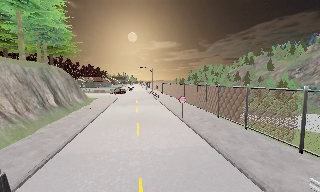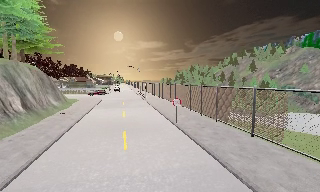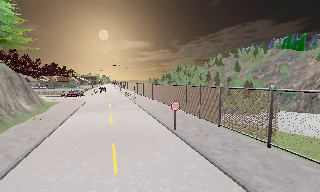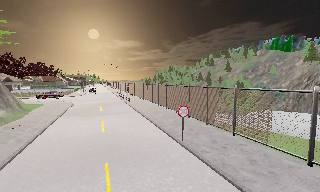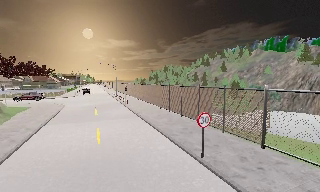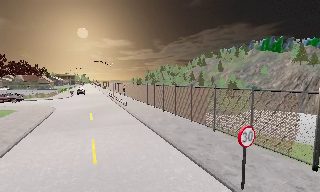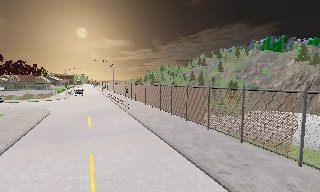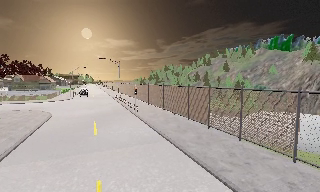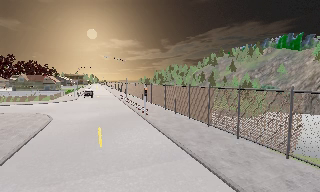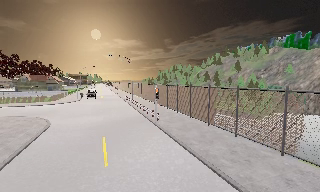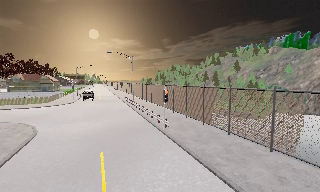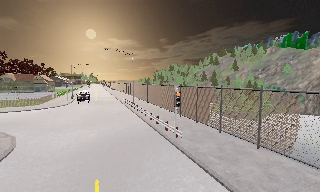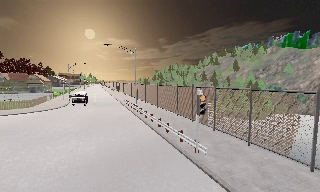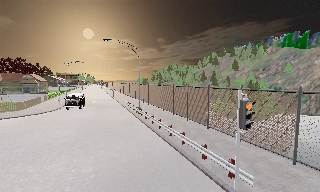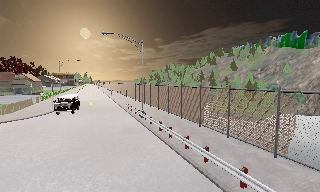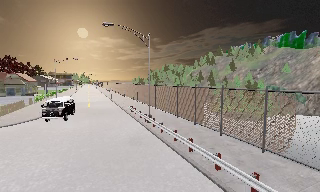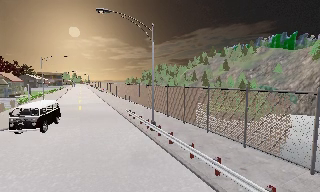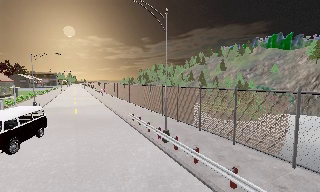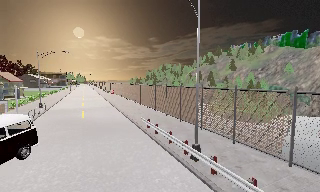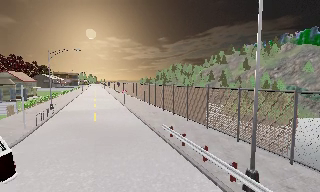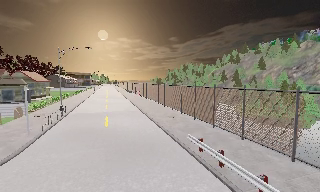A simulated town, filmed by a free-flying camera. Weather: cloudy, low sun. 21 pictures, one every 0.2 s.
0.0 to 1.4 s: The camera pans to its right, which is clockwise from overhead, by about 15 degrees. It travels forward, about 16 m, so what stands in front looms larger.
1.4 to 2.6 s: The camera travels forward, about 14 m, so what stands in front looms larger.
2.6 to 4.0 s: The camera travels forward and to its left, about 16 m, so what stands in front looms larger.
The film runs forward here.
